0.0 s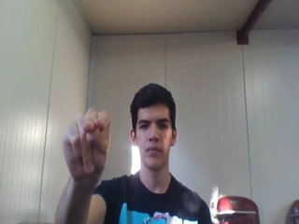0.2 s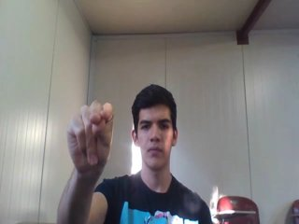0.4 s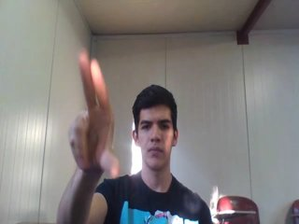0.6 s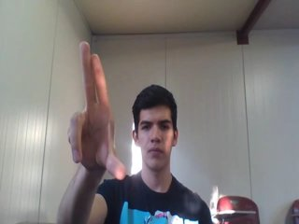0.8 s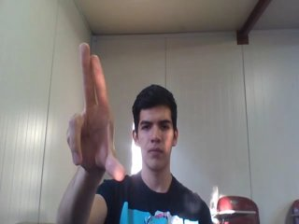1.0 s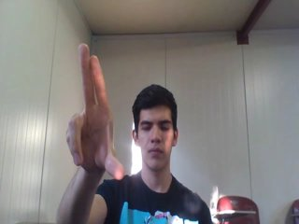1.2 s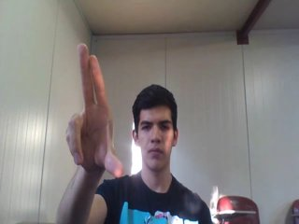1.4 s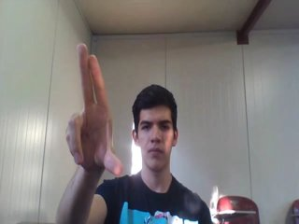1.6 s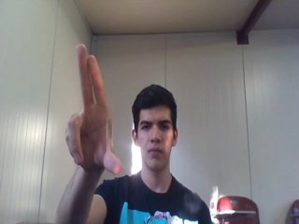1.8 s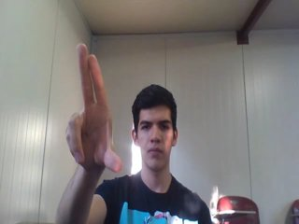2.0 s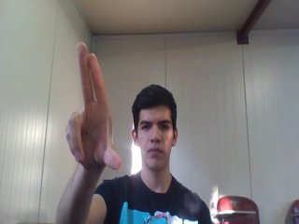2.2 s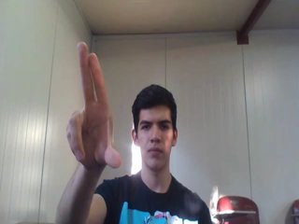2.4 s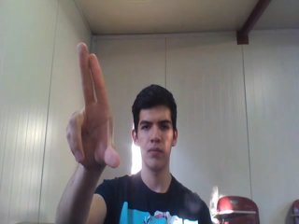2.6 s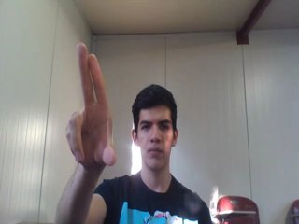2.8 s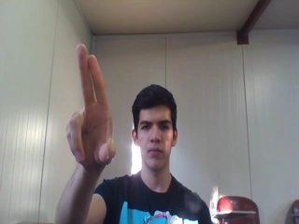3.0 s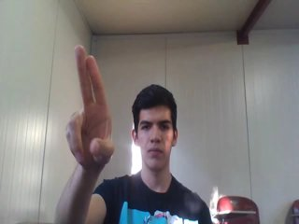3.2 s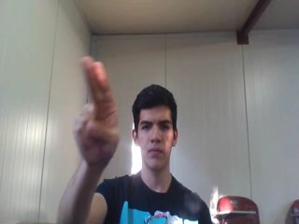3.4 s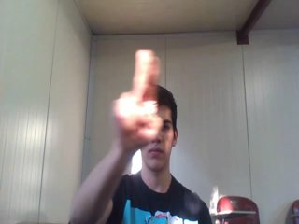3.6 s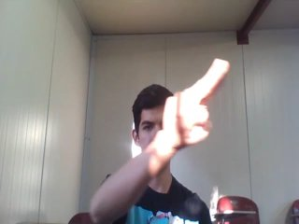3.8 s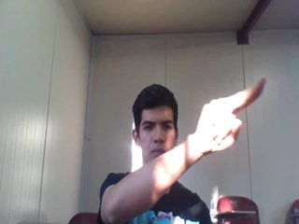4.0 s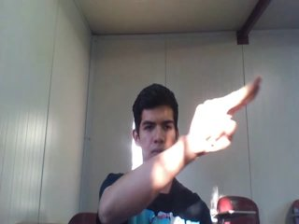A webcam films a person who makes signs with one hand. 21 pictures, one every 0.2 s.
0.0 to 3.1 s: Zoom in.
3.2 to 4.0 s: Pointing with two fingers.
